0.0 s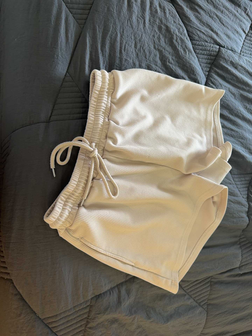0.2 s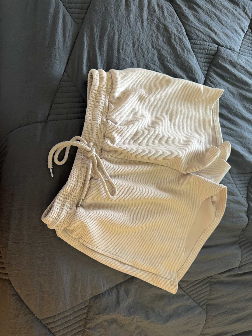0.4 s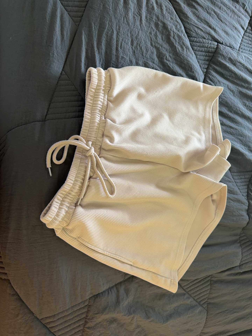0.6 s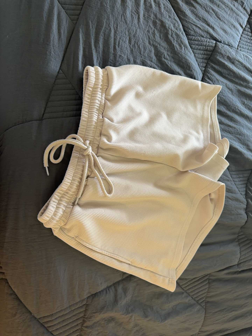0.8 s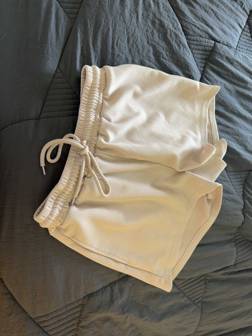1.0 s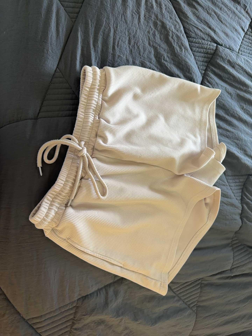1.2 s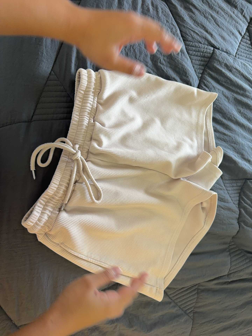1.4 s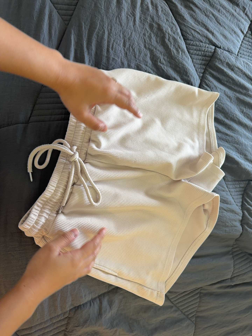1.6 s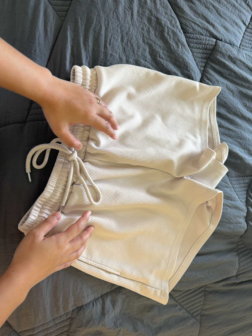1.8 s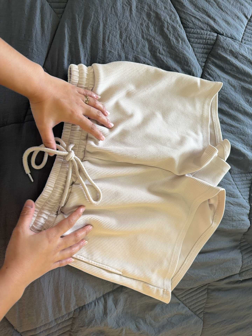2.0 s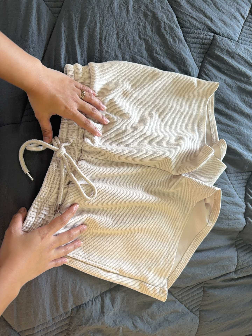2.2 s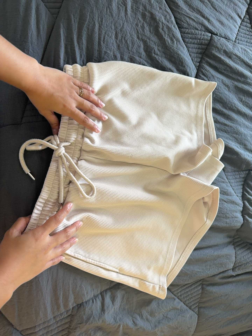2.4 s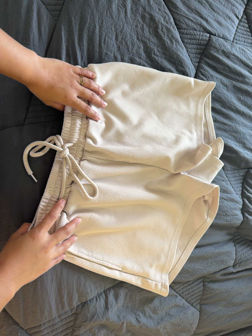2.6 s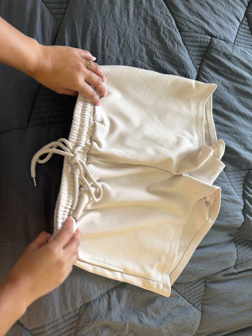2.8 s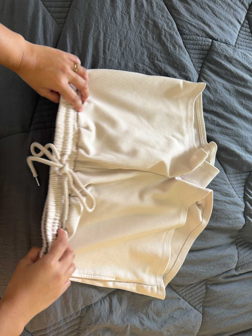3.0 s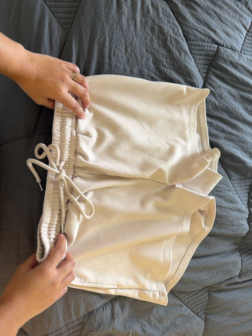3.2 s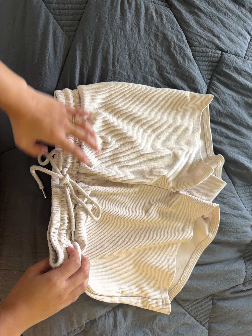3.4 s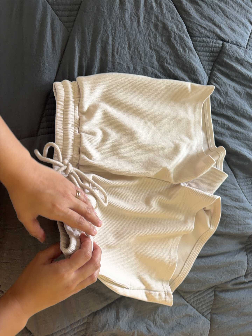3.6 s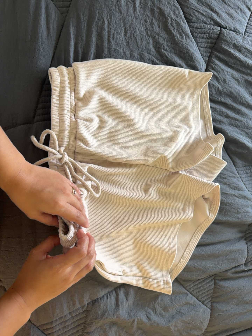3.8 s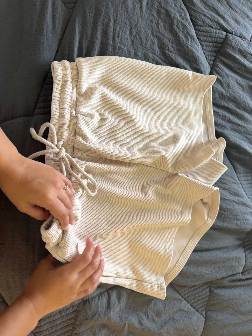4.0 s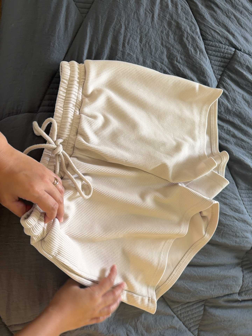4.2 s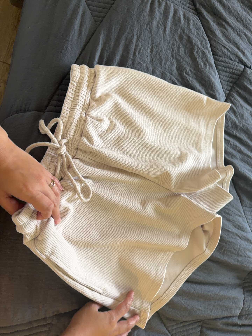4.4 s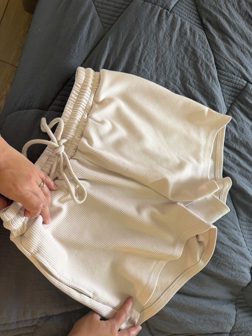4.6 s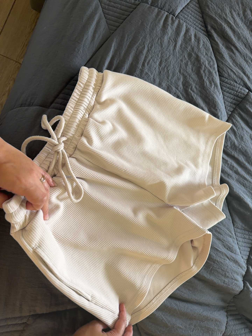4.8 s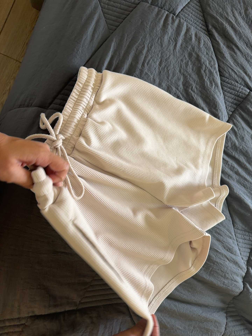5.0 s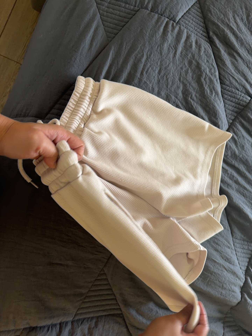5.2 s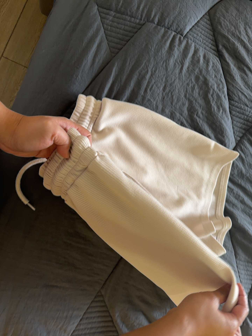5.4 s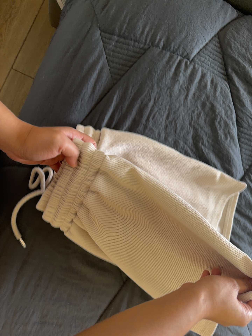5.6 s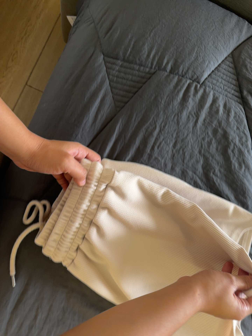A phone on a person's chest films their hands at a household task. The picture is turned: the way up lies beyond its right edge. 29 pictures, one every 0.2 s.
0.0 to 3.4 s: The camera shifts only a little, or ends up much as it began.
3.4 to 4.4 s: The camera travels toward the bottom of its view, about 10 cm. Its aim tips toward the top of its view by about 10 degrees. It rolls about its line of sight by about 15 degrees, and the scene rotates clockwise.
4.4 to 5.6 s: The camera travels toward the top of its view and to its right, about 20 cm, so close, fixed things drift downward.
The film runs forward here.
